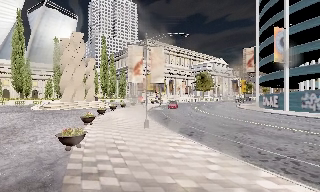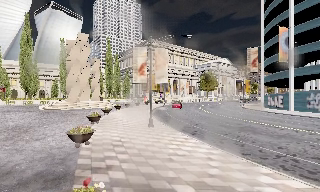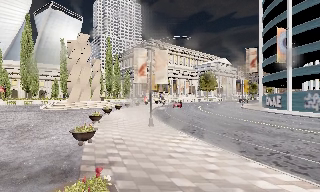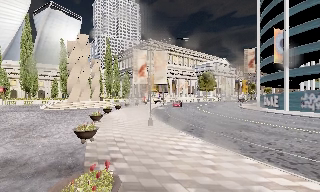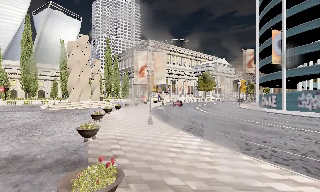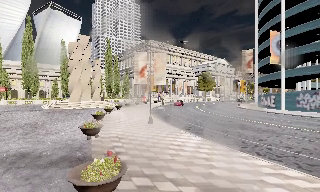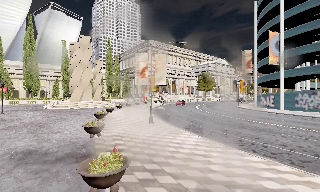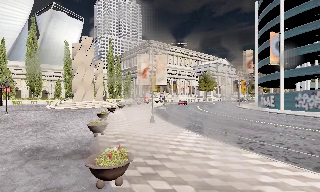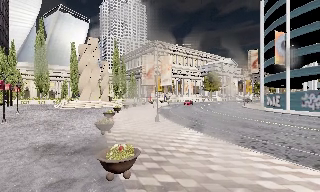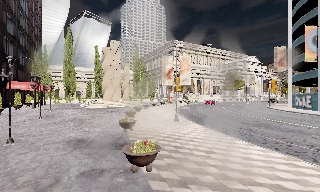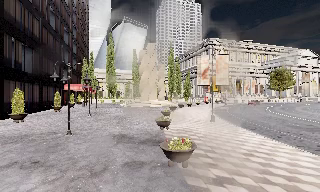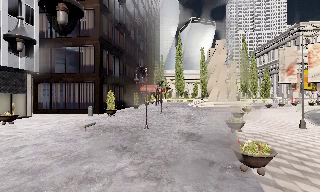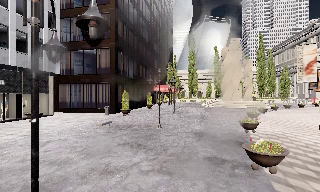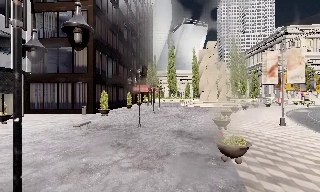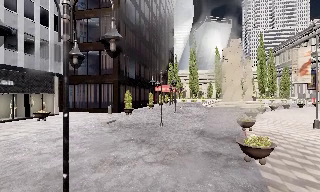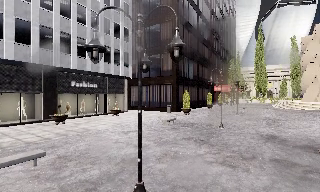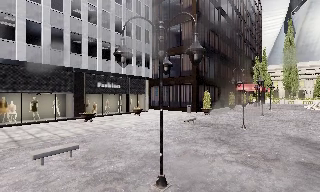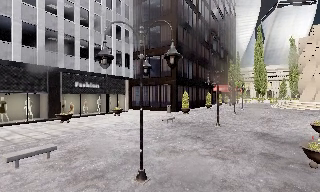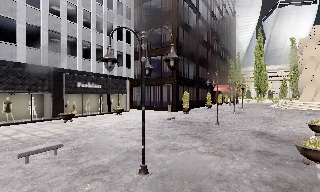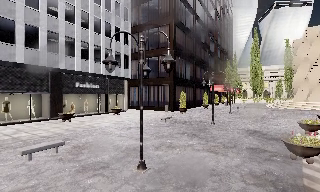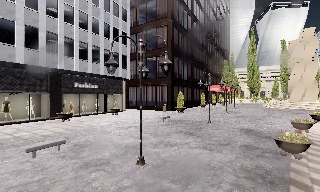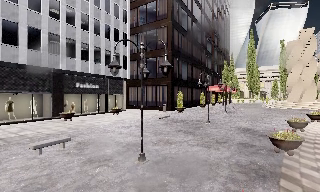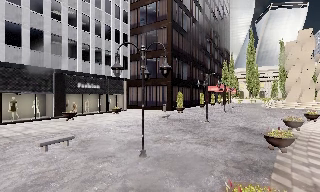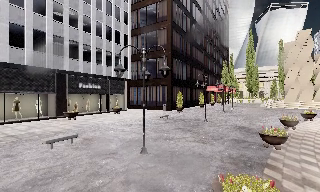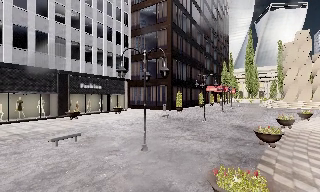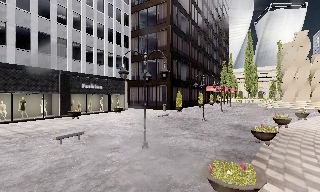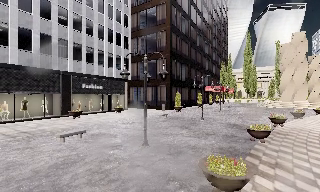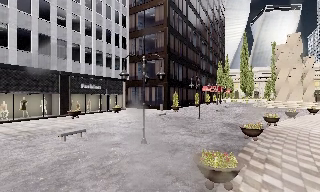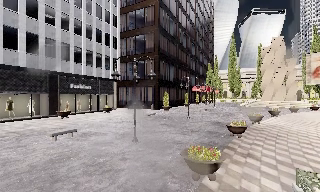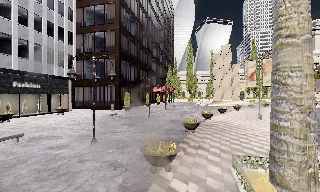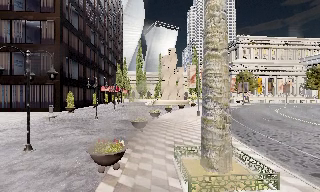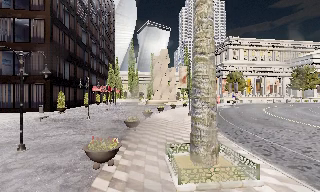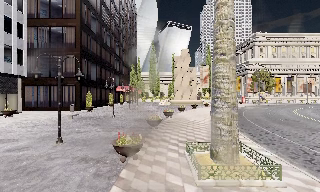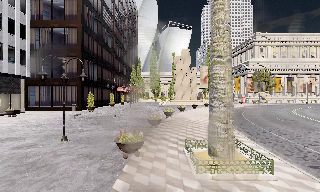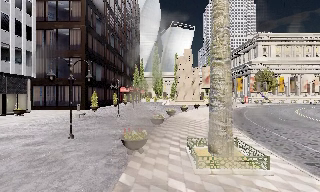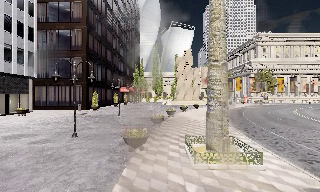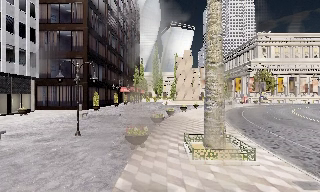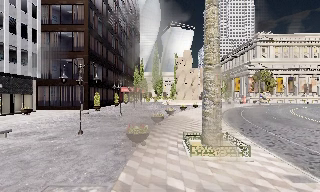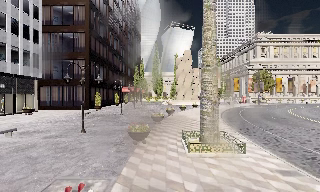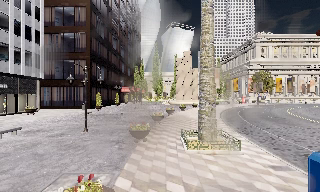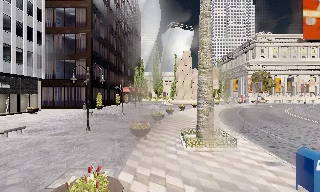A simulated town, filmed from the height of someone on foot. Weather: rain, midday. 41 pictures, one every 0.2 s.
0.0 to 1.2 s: The camera travels backward, about 2 m, so what stands in front gets smaller.
1.2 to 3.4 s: The camera swings to its left by about 70 degrees, and the scene slides to the right. It travels backward, about 4 m.
3.4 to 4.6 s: The camera travels backward, about 2 m, so what stands in front gets smaller.
4.6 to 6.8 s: The scene slides to the left, as the camera pans about 30 degrees to its right. It travels backward, about 4 m.
6.8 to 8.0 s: The camera travels backward, about 2 m, so what stands in front gets smaller.
The film runs backward here.
